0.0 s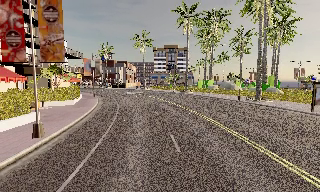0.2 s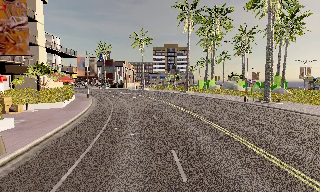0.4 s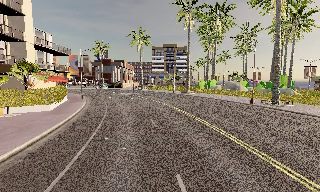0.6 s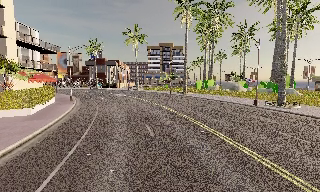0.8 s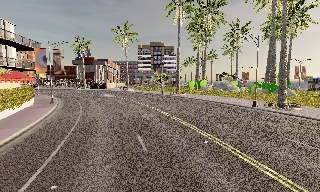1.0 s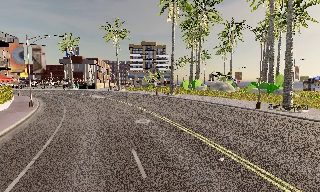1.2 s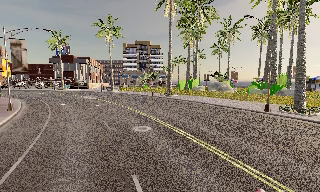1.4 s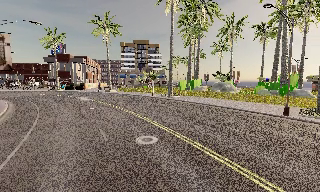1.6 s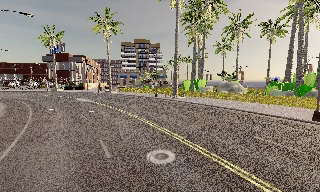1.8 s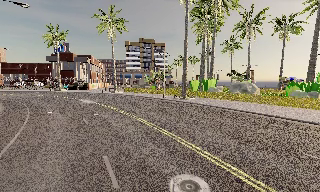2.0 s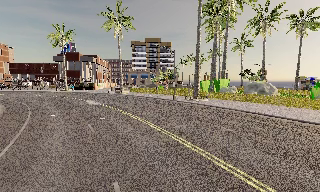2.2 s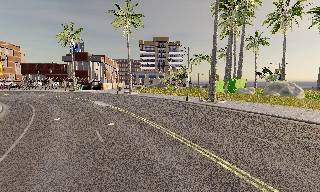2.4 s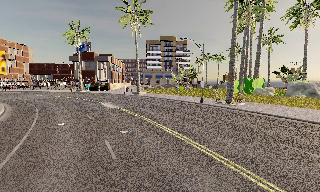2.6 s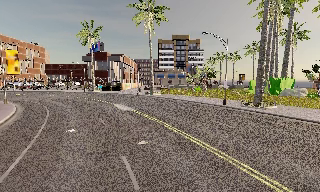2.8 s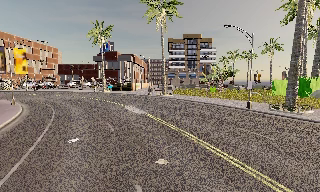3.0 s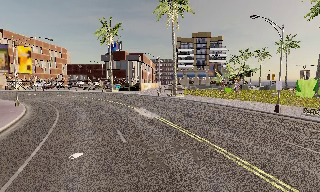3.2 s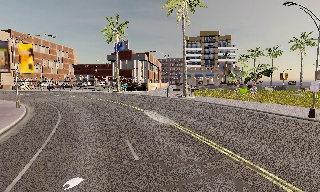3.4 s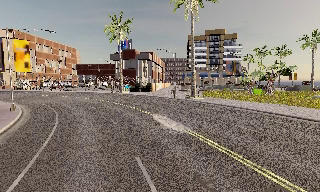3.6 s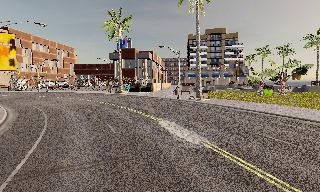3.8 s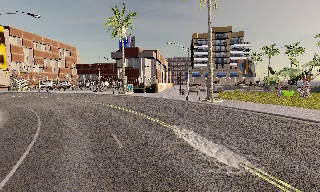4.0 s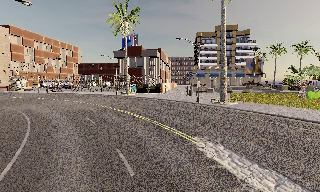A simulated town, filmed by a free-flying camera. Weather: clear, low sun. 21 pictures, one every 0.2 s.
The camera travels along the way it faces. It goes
forward.
0.0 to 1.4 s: The camera pans to its right, which is clockwise from overhead, by about 10 degrees. It travels forward, about 13 m, so what stands in front looms larger.
1.4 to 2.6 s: The camera pans to its left, which is counterclockwise from overhead, by about 10 degrees. It travels forward and to its left, about 11 m, so what stands in front looms larger.
2.6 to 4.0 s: The camera travels forward, about 14 m, so what stands in front looms larger.
The film runs backward here.
